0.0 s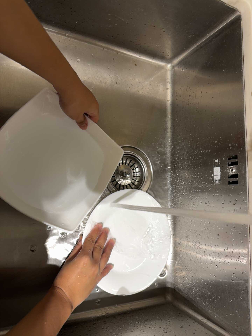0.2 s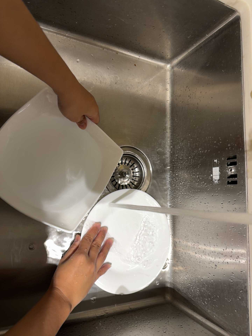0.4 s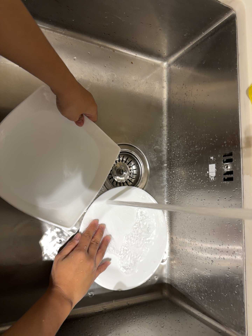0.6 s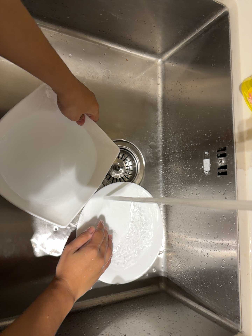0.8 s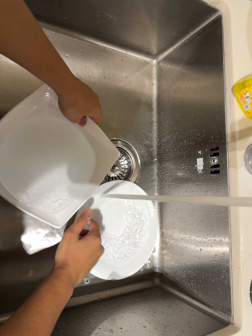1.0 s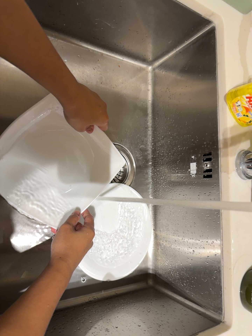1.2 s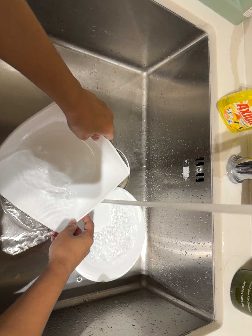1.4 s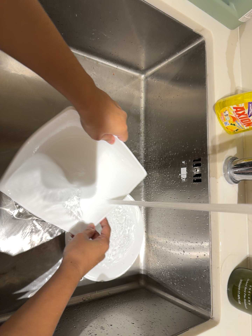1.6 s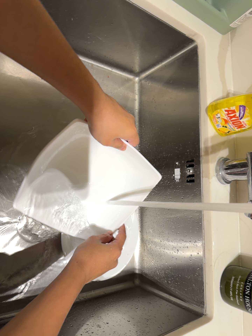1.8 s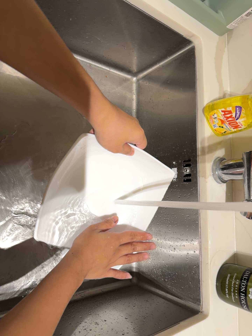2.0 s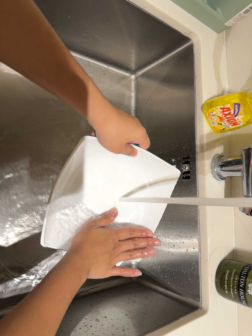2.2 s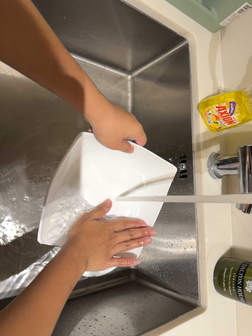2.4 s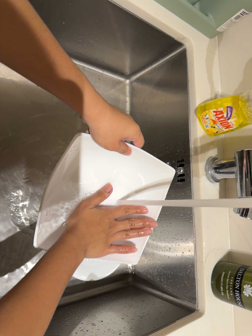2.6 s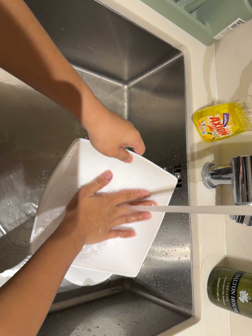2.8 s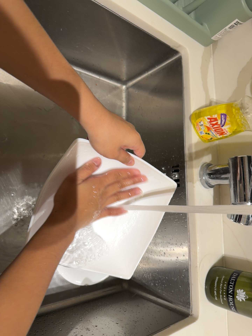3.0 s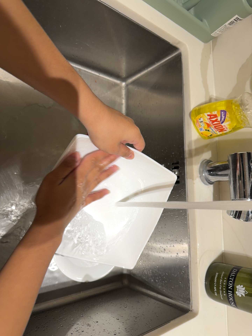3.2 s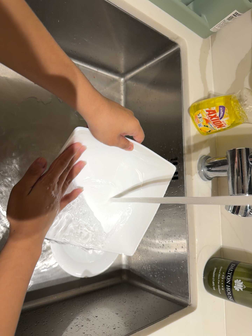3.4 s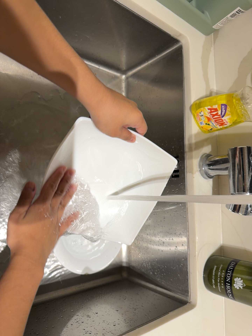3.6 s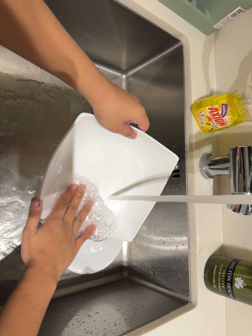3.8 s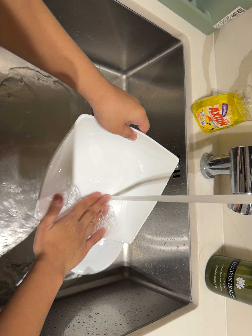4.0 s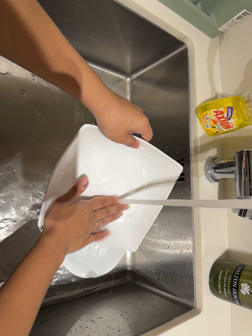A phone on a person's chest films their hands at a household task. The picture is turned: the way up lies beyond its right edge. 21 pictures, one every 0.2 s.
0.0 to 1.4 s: The camera travels backward, about 6 cm, so what stands in front gets smaller.
1.4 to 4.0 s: The camera shifts only a little, or ends up much as it began.
The film runs forward here.
